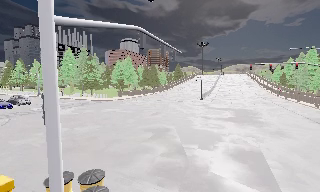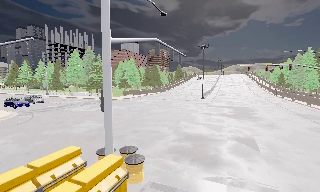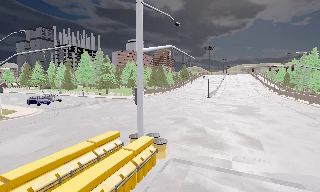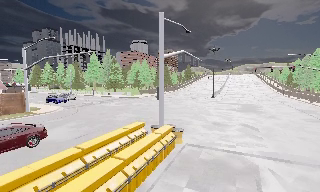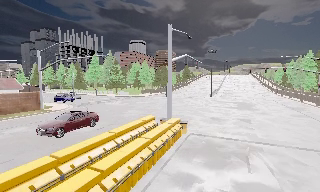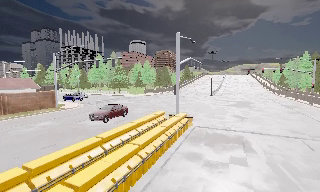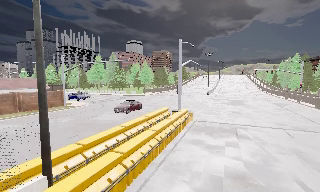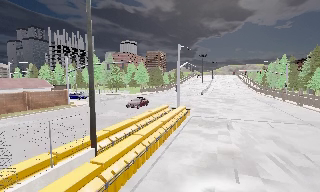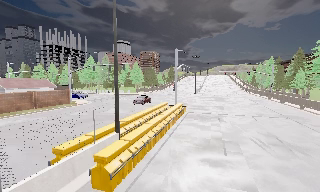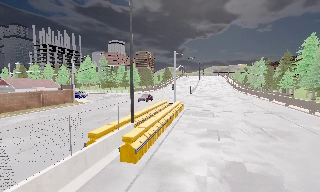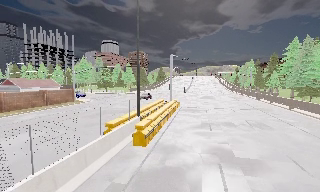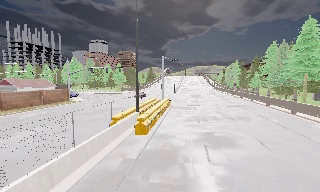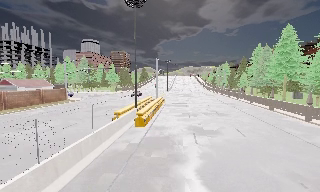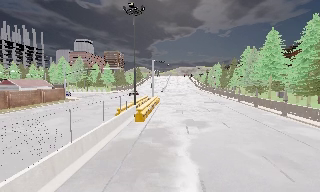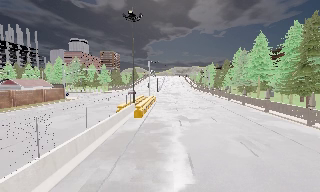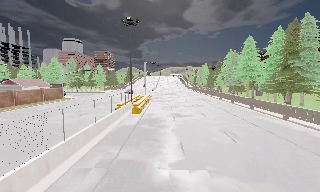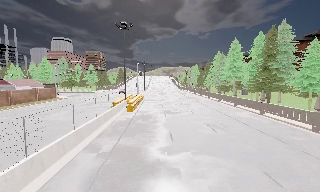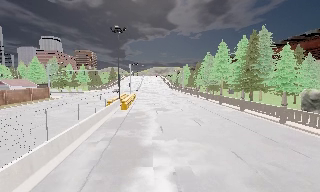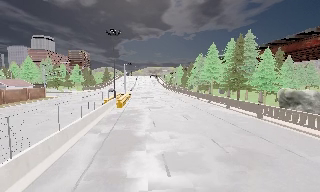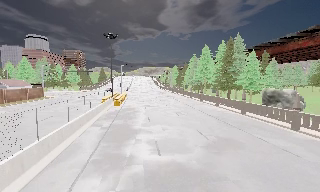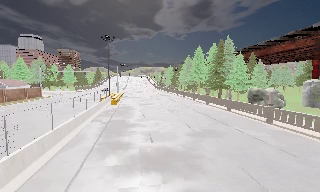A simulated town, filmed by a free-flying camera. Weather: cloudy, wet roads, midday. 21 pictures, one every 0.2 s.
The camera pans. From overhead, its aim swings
clockwise.
0.0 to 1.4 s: The camera travels backward and to its left, about 15 m, so what stands in front gets smaller.
1.4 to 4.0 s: The camera pans to its right, which is clockwise from overhead, by about 30 degrees. It travels backward, about 25 m, so what stands in front gets smaller.
The film runs backward here.
